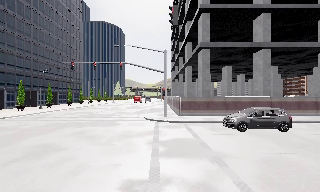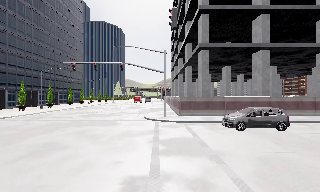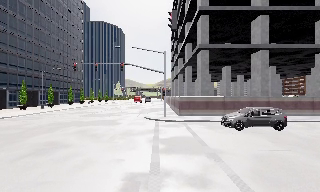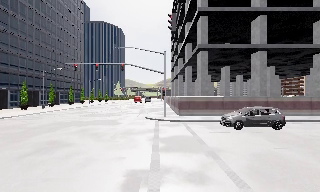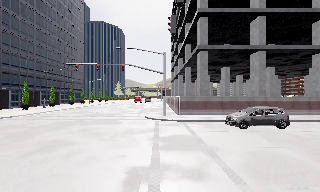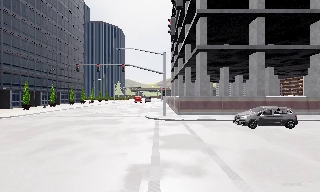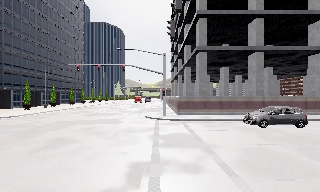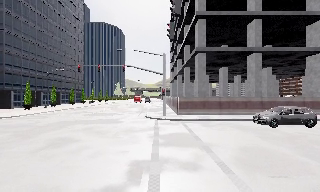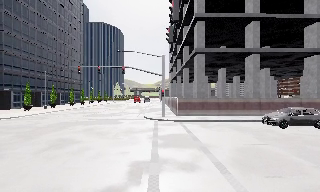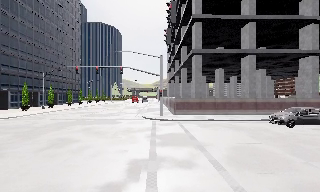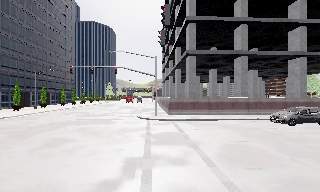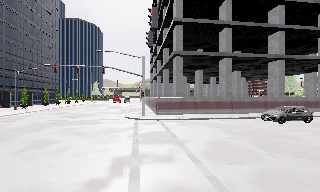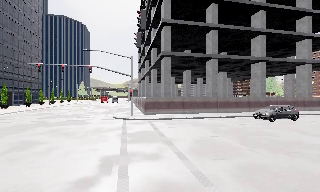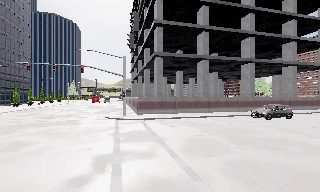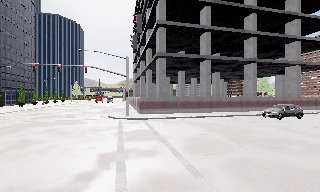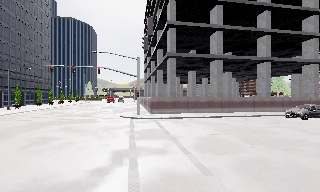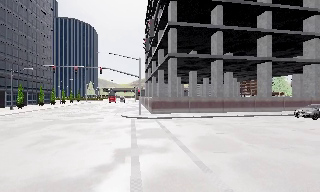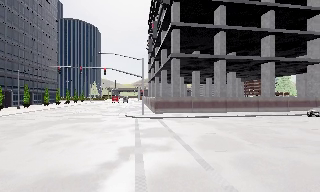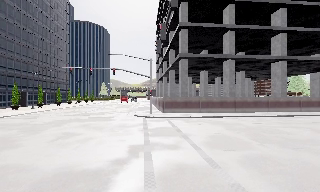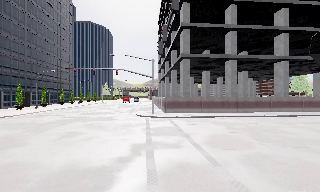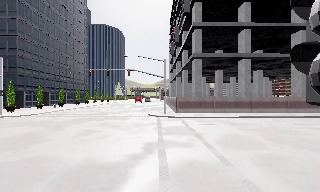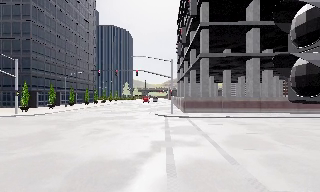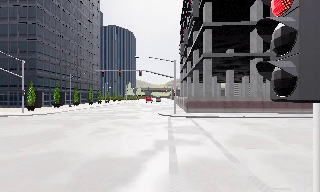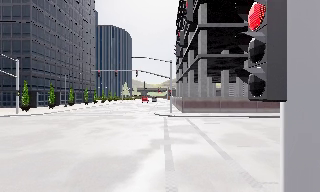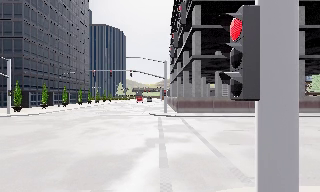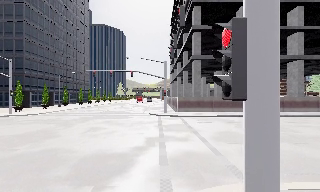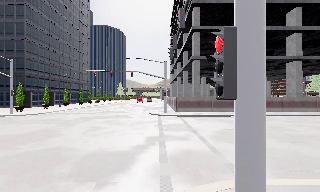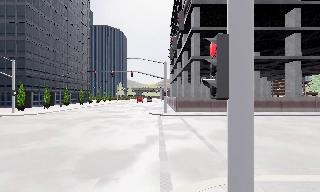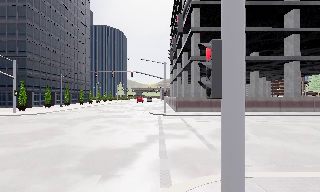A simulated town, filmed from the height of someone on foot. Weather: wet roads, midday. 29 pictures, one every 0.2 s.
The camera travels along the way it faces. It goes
backward.
0.0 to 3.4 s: The camera travels backward, about 3.5 m, so what stands in front gets smaller.
3.4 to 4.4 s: The scene slides to the right, as the camera pans about 10 degrees to its left. It travels backward, about 1 m, so what stands in front gets smaller.
4.4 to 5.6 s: The camera travels backward, about 1.5 m, so what stands in front gets smaller.
The film runs backward here.
